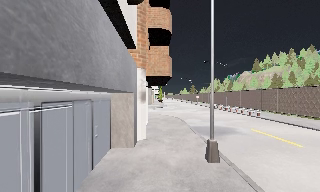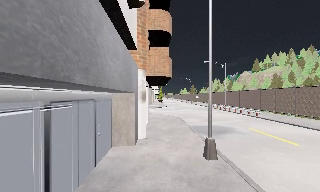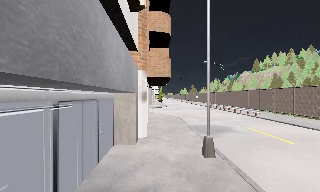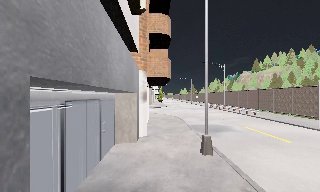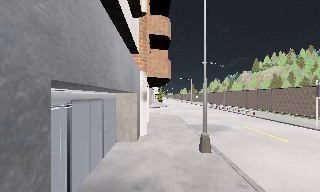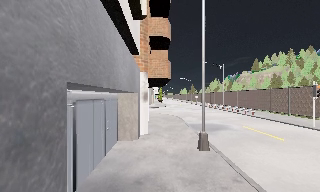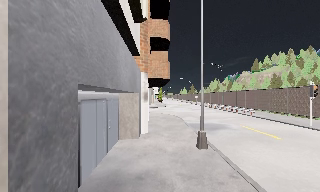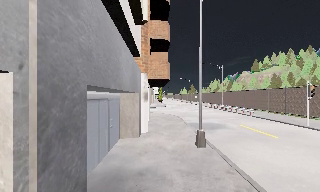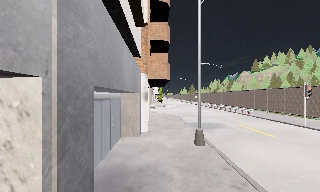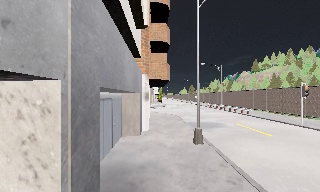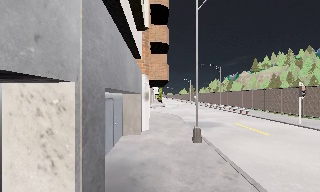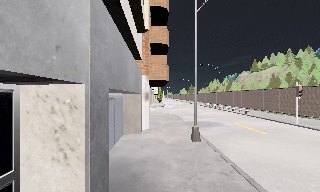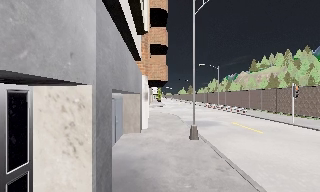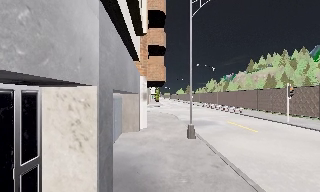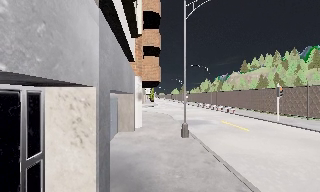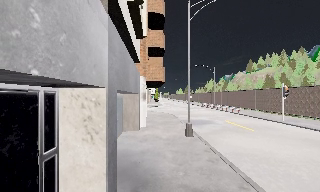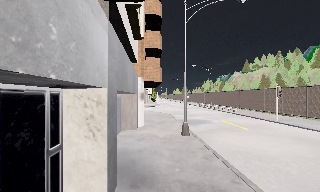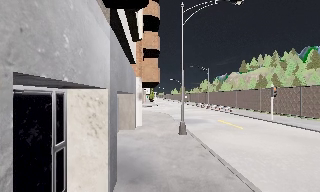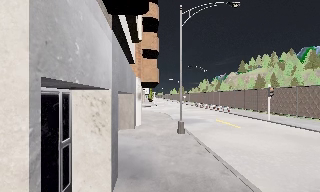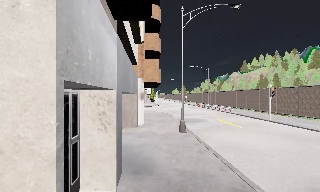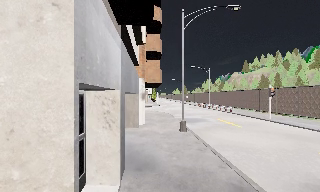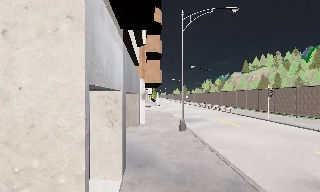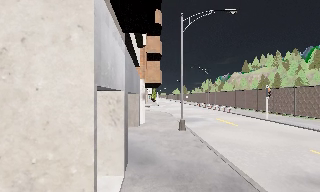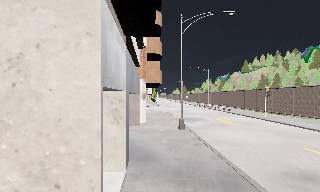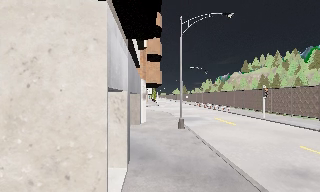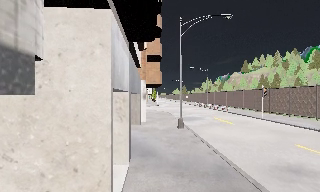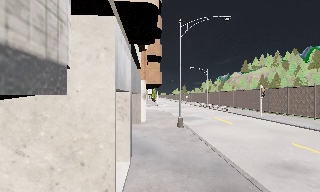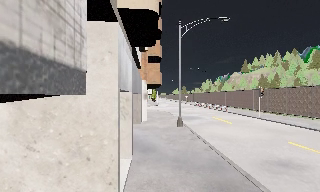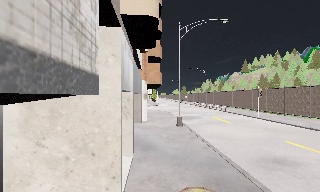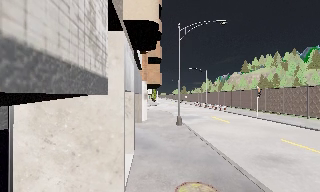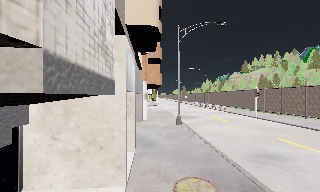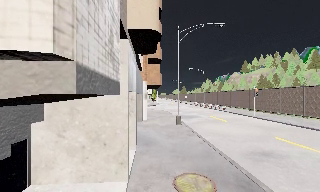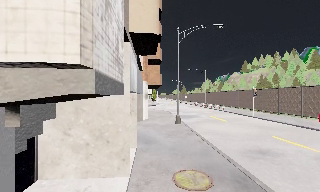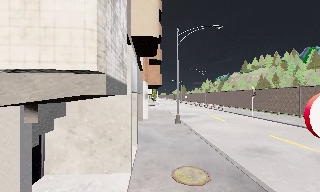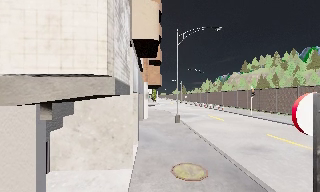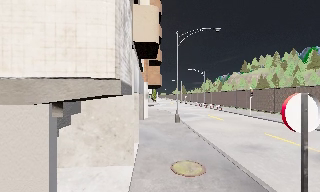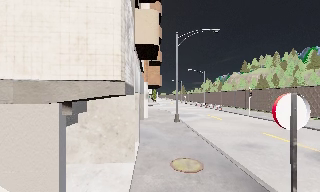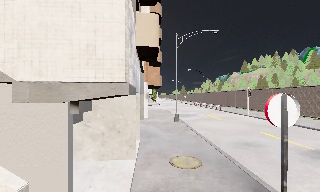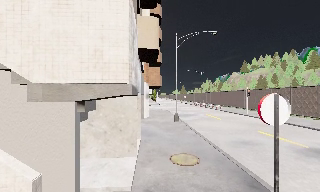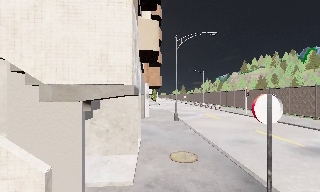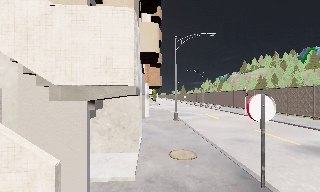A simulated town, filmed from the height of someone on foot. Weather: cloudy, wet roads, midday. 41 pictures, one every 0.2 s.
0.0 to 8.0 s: The camera travels backward, about 9 m, so what stands in front gets smaller.
The film runs backward here.
